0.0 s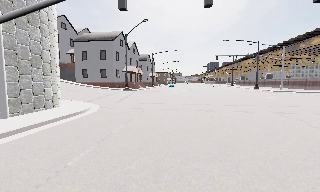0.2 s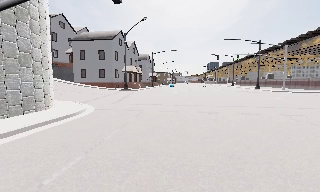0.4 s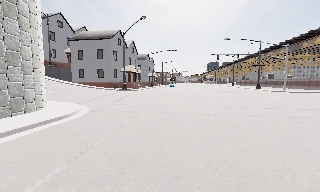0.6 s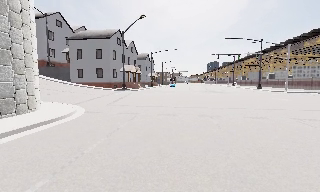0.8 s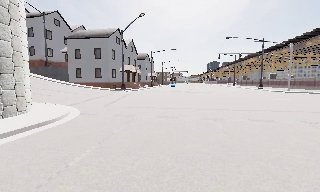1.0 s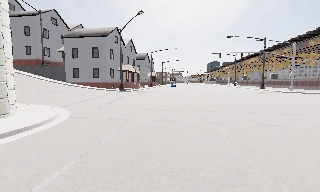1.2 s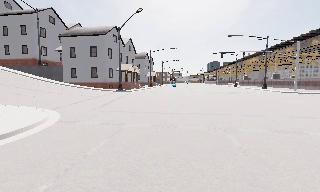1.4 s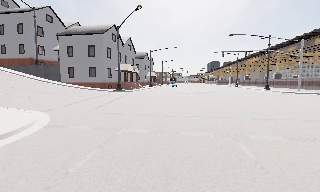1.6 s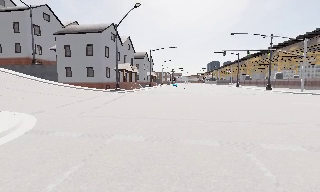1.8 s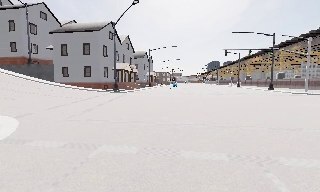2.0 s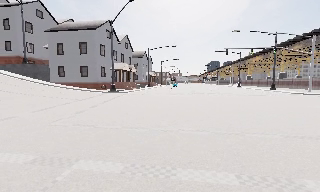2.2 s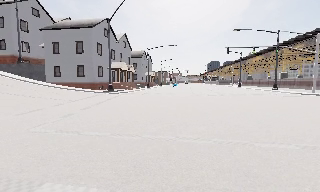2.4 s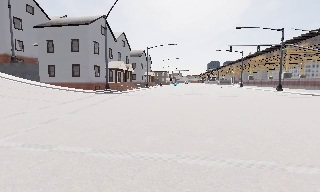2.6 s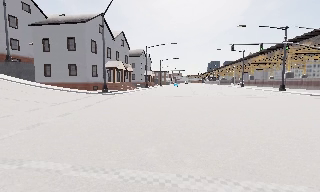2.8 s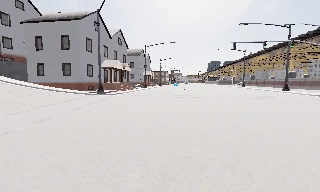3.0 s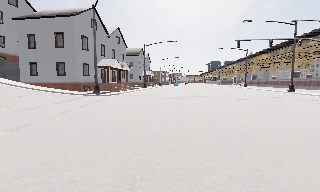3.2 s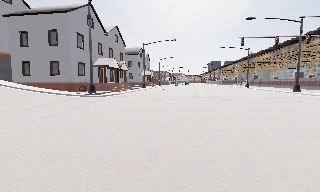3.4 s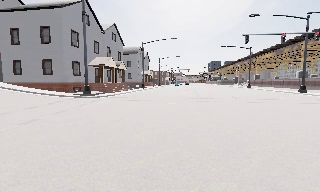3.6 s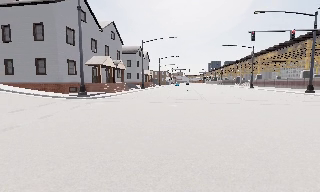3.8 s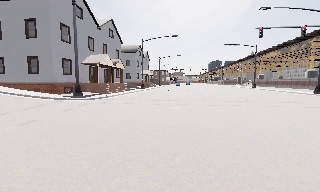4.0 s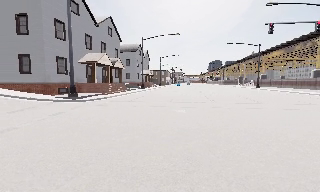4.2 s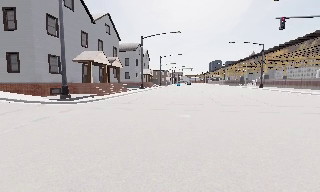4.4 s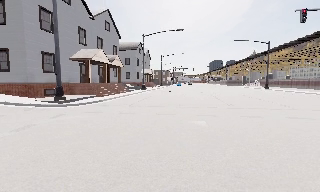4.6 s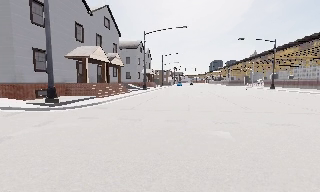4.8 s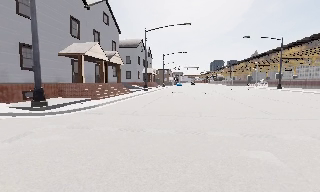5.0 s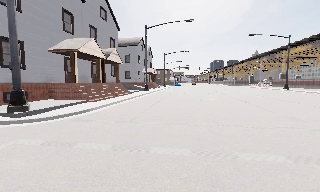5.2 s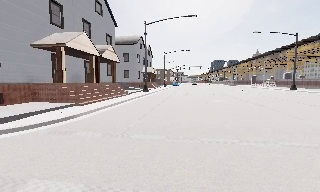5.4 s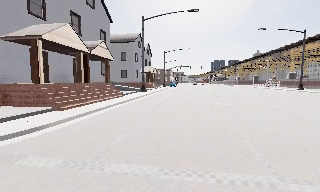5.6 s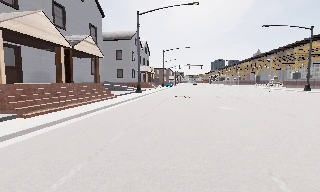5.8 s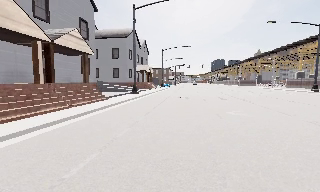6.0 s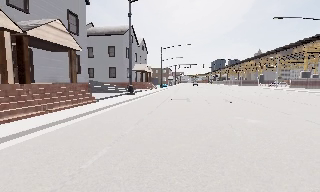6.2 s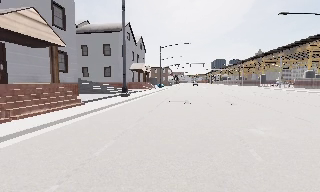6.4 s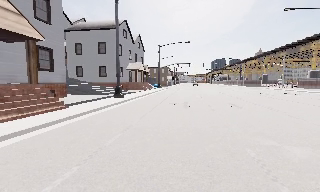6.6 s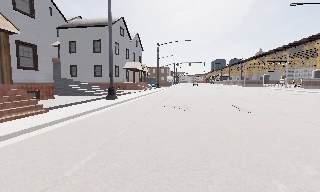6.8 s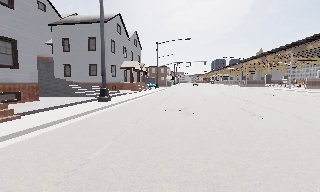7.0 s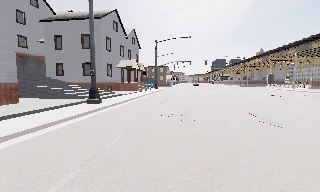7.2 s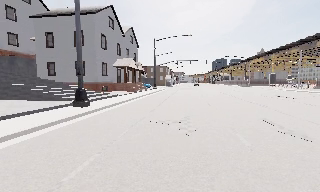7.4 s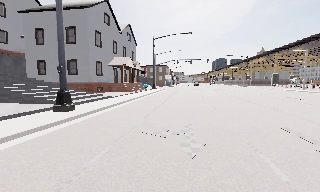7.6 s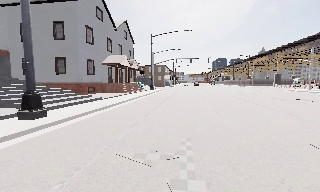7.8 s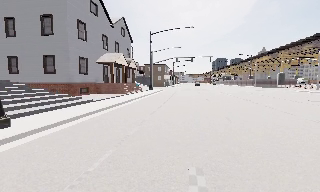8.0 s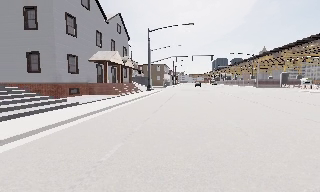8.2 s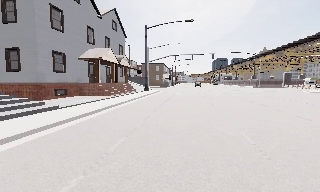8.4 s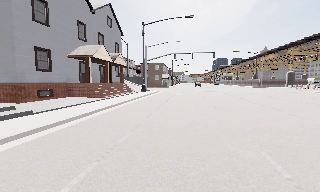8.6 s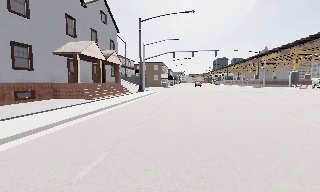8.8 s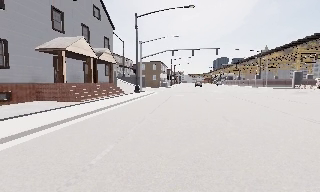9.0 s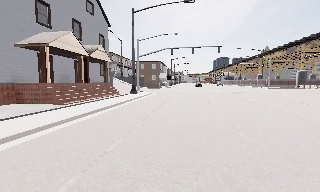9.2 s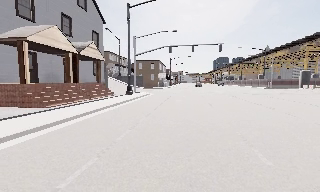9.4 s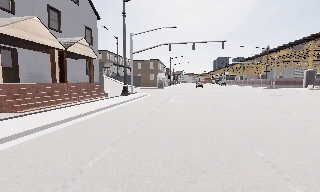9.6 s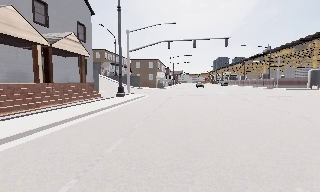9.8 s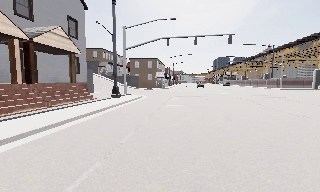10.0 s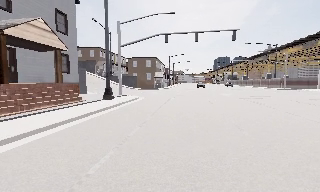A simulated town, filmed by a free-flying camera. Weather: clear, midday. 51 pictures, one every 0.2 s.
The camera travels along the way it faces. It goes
forward.
0.0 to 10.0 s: The camera travels forward, about 60 m, so what stands in front looms larger. It gains speed.
The film runs backward here.
